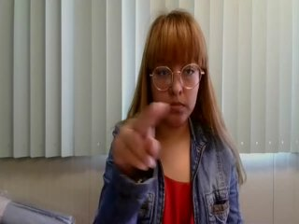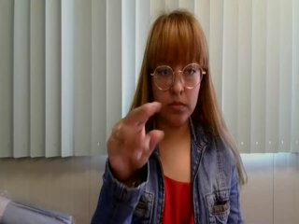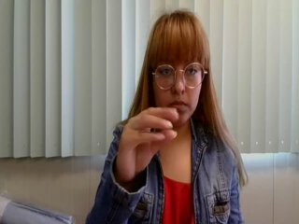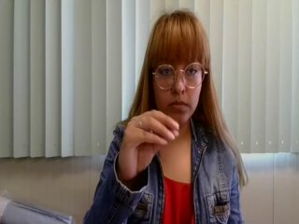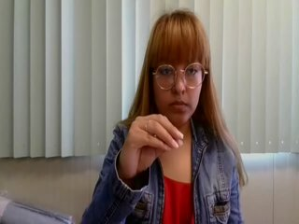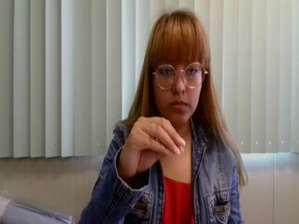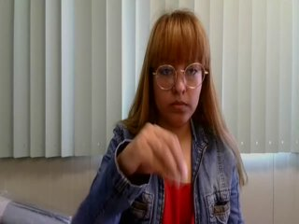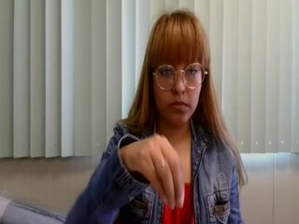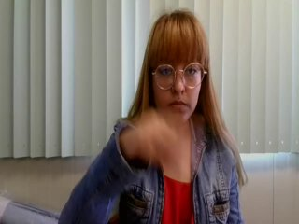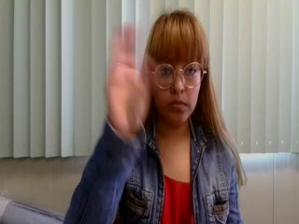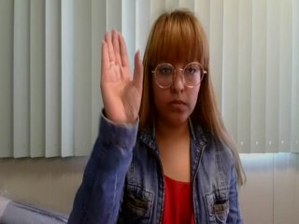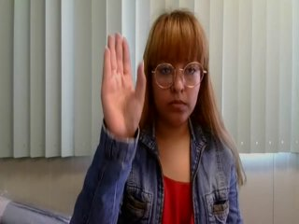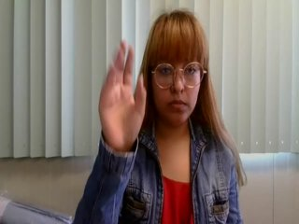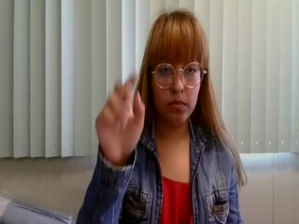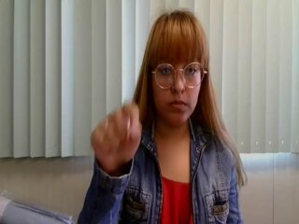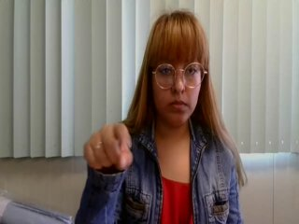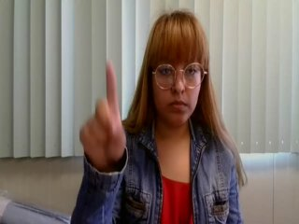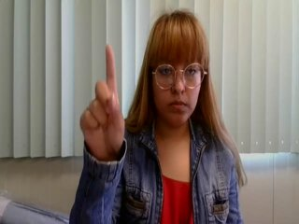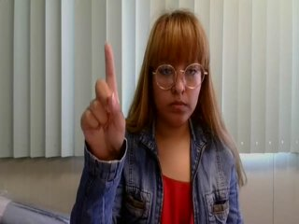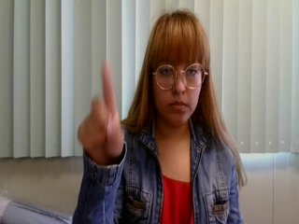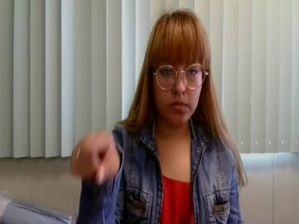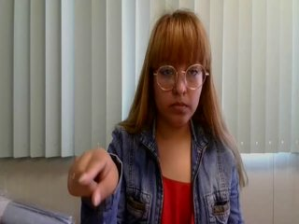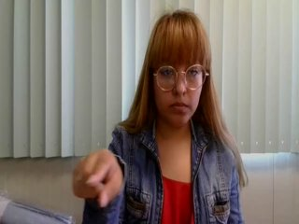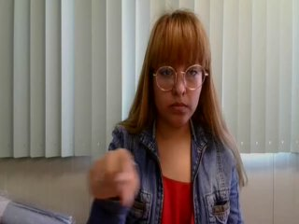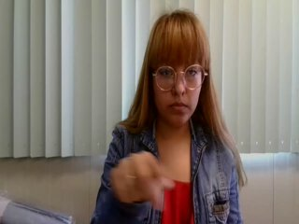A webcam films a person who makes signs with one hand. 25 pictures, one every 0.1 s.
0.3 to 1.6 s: On the screen the hand sweeps upward. The name of the sign: Throw up.
1.7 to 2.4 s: Pointing with one finger.
